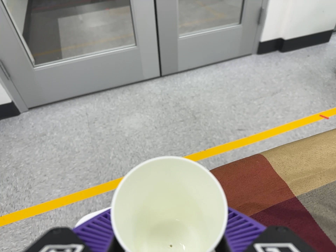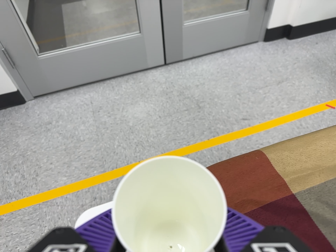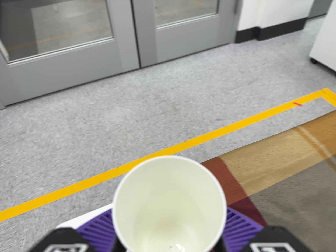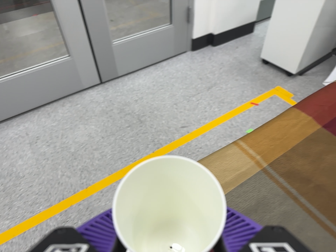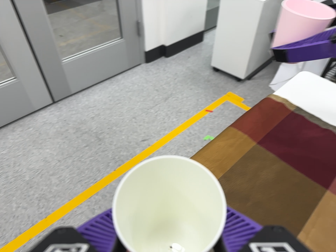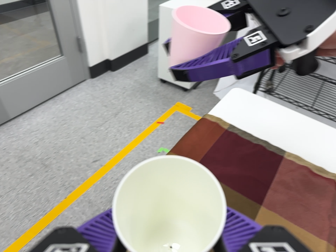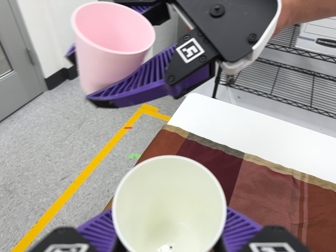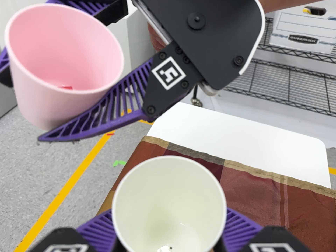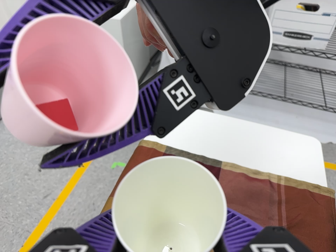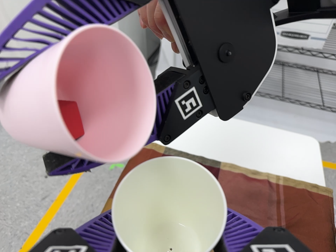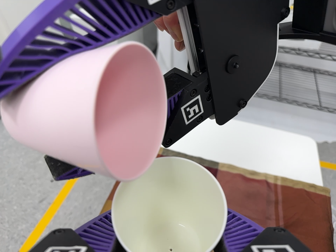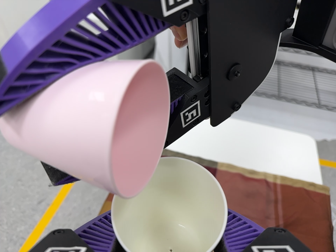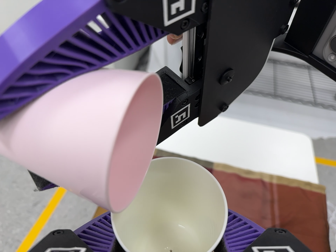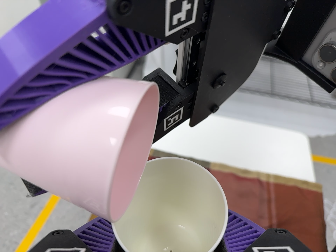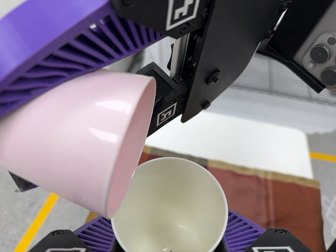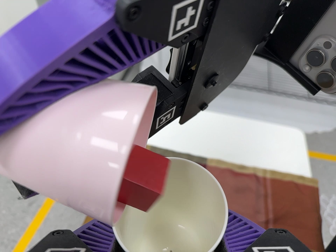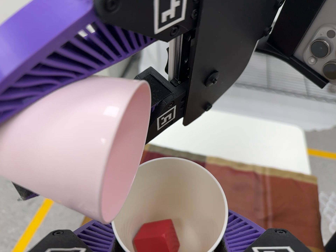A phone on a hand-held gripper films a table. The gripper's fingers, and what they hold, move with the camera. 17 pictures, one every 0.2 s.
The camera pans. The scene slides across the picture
to the left.
The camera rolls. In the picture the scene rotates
counterclockwise.
0.0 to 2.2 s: The camera pans to its right by about 40 degrees. It travels toward the top of its view and to its right, about 28 cm, so close, fixed things drift downward. It rolls about its line of sight by about 35 degrees, and the scene rotates counterclockwise.
2.2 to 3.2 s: The camera shifts only a little, or ends up much as it began.
The film runs forward here.
